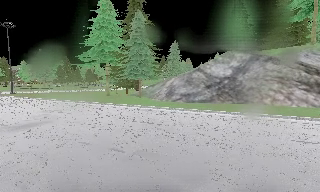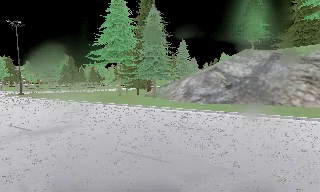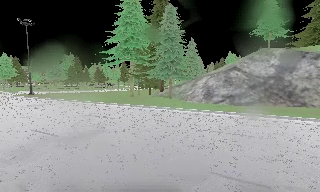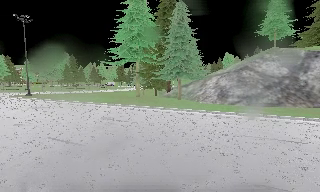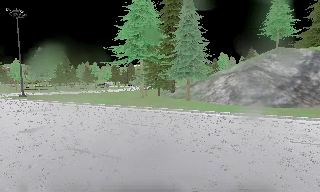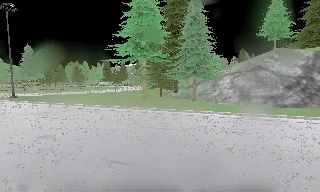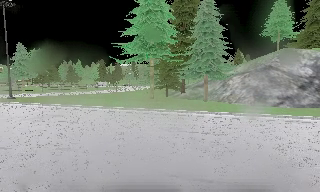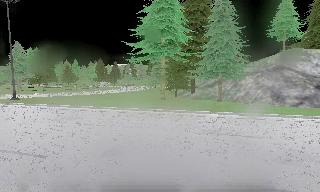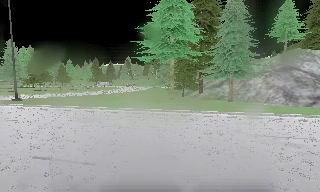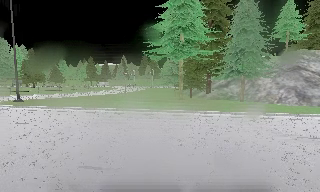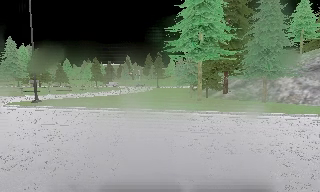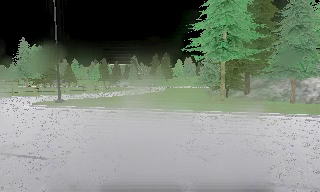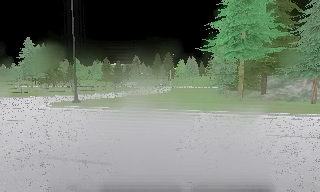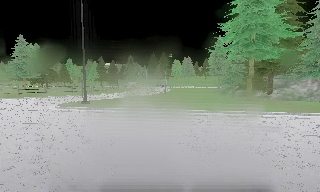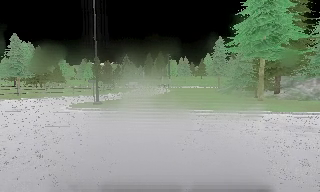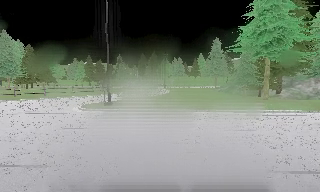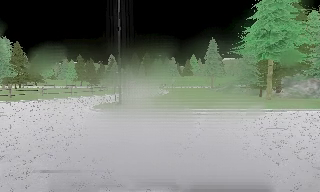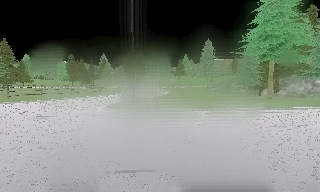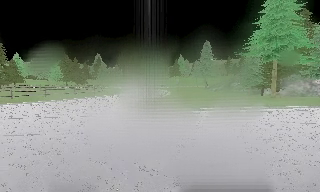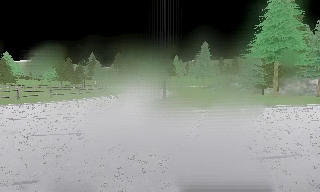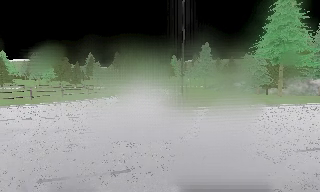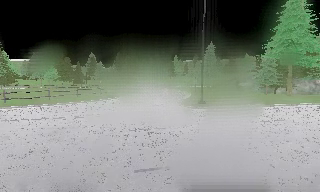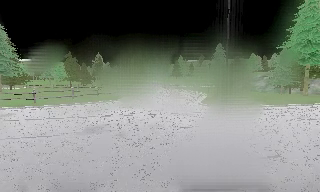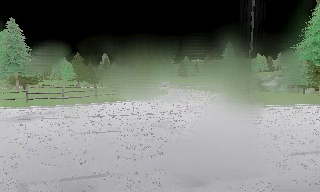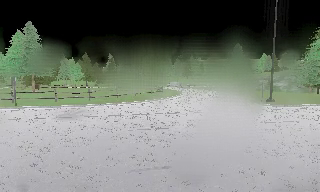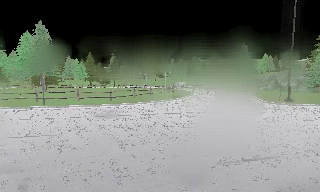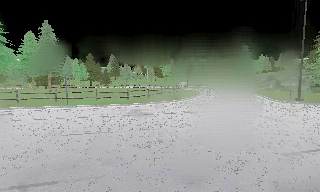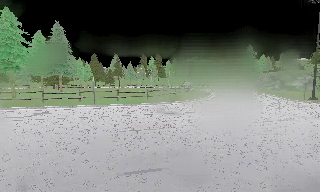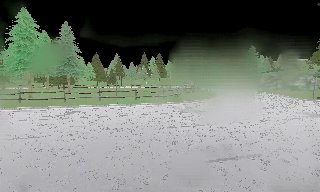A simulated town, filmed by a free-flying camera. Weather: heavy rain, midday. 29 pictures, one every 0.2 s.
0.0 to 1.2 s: The camera travels to its left and forward, about 11 m, so close, fixed things drift to the right.
1.2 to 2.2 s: The camera travels to its left, about 10 m, so close, fixed things drift to the right.
2.2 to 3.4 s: The camera pans to its right, which is clockwise from overhead, by about 15 degrees. It travels to its left, about 12 m, so close, fixed things drift to the right.
3.4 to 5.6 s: The camera travels to its left, about 25 m, so close, fixed things drift to the right.
The film runs backward here.
